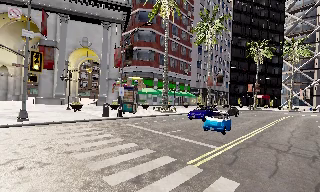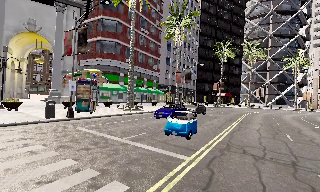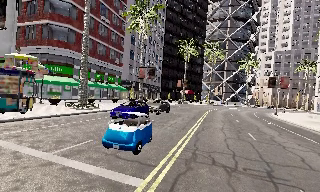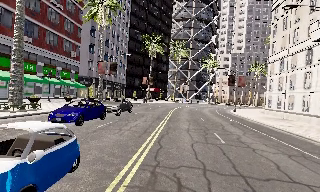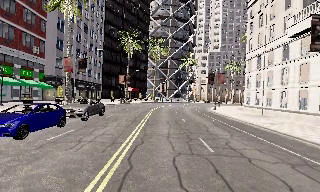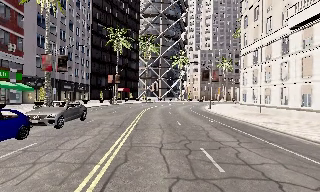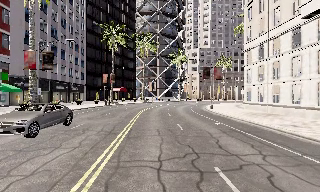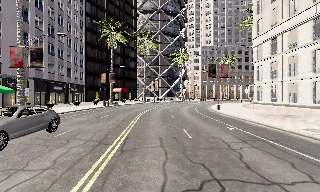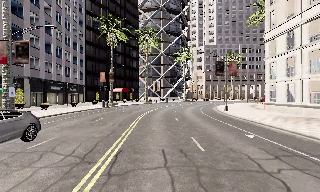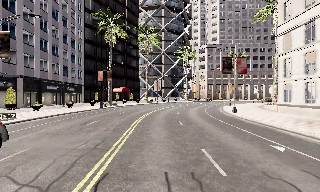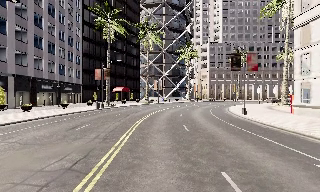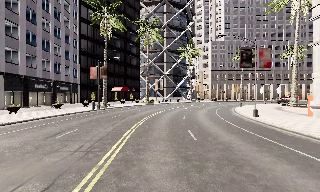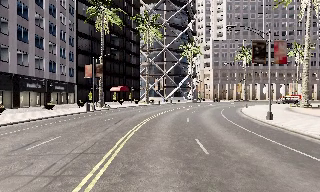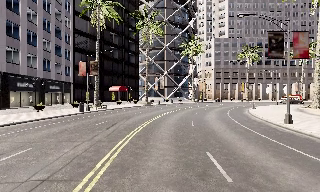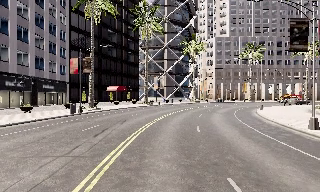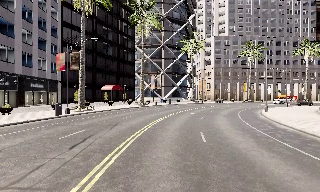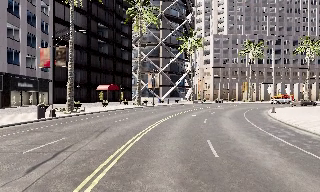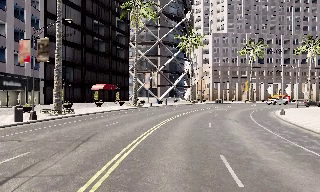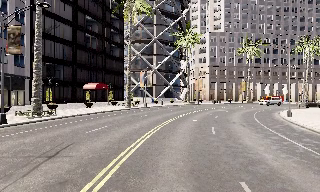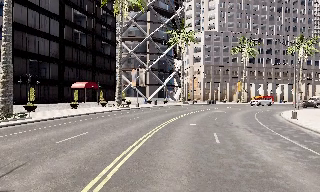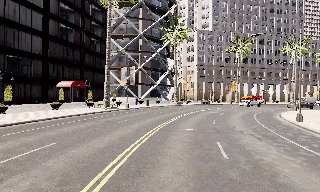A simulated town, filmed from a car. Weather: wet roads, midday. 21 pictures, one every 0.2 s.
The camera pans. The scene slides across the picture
to the left.
The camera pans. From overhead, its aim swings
clockwise.
0.0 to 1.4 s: The camera swings to its right by about 45 degrees, and the scene slides to the left. It travels forward, about 13 m.
1.4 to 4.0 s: The camera travels forward, about 25 m, so what stands in front looms larger.
The film runs forward here.
